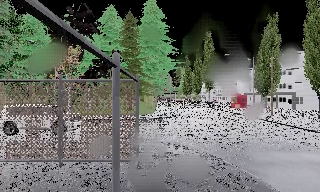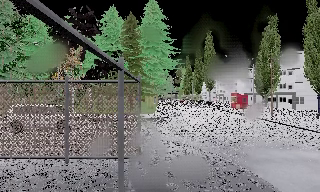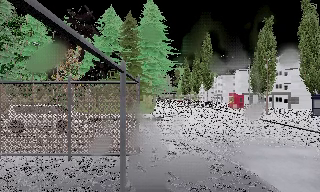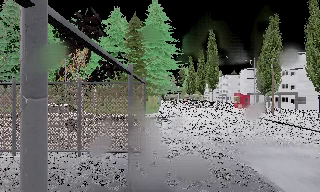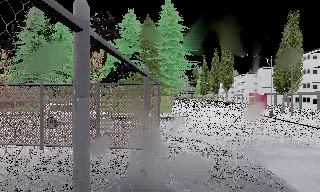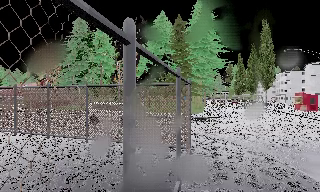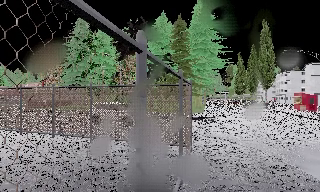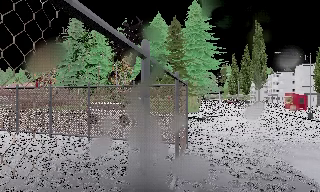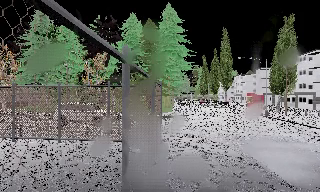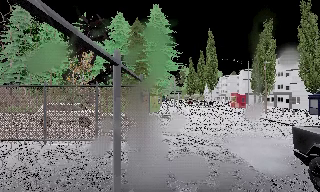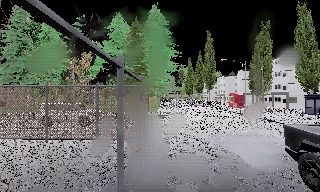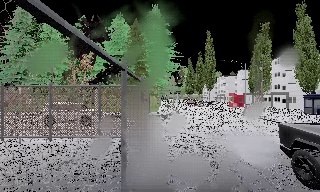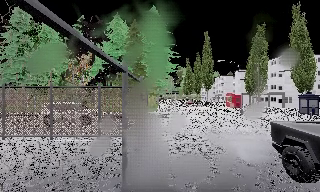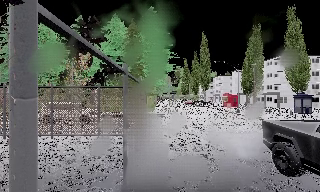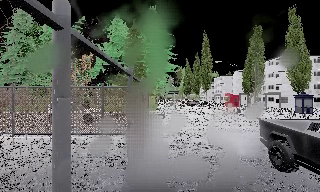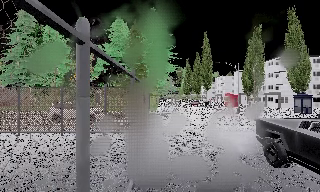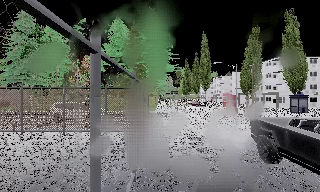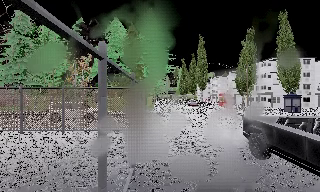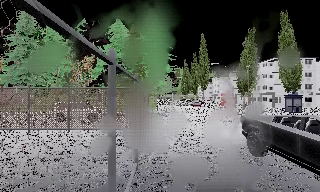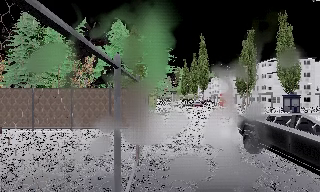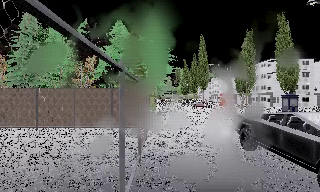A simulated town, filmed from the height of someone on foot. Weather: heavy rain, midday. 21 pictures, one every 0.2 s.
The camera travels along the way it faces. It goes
backward.
0.0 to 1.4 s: The scene slides to the right, as the camera pans about 15 degrees to its left. It travels backward, about 2 m, so what stands in front gets smaller.
1.4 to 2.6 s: The scene slides to the left, as the camera pans about 15 degrees to its right. It travels backward, about 1.5 m, so what stands in front gets smaller.
2.6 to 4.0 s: The camera travels backward, about 2.5 m, so what stands in front gets smaller.
The film runs backward here.
